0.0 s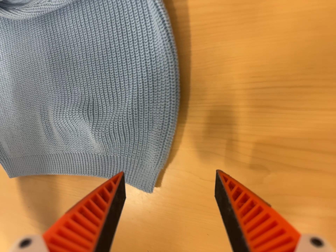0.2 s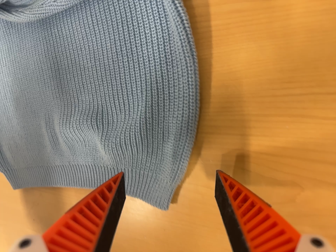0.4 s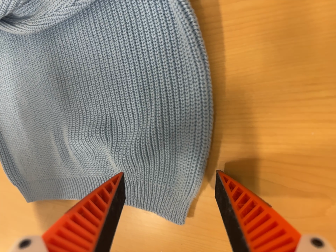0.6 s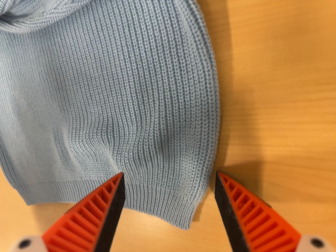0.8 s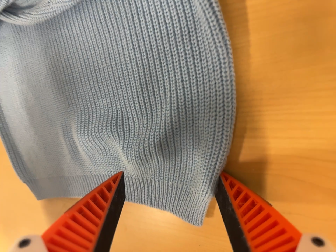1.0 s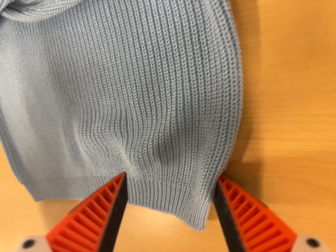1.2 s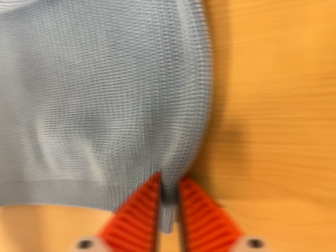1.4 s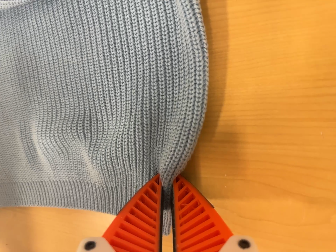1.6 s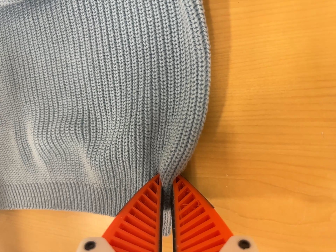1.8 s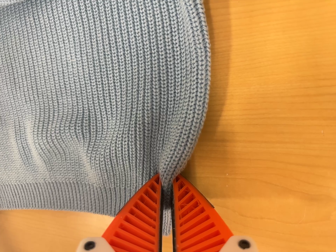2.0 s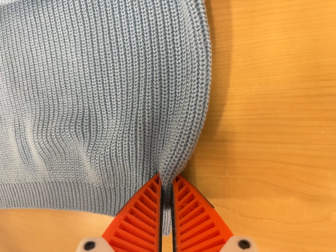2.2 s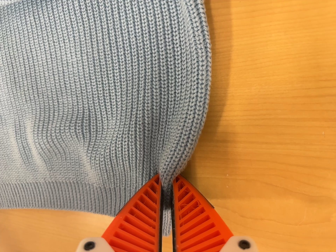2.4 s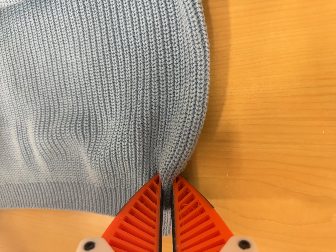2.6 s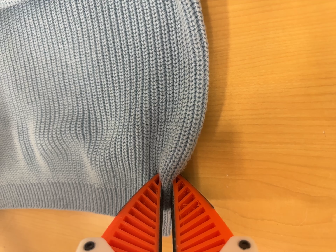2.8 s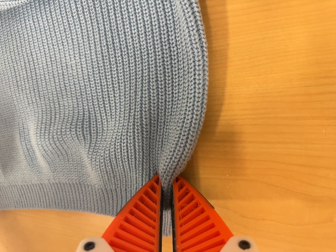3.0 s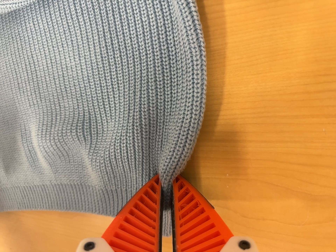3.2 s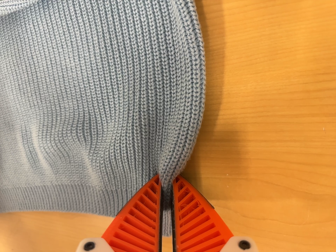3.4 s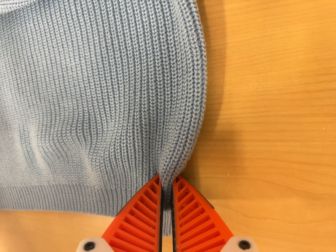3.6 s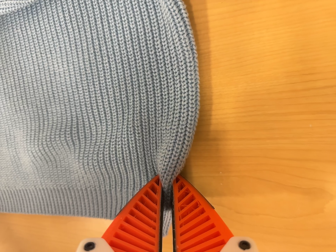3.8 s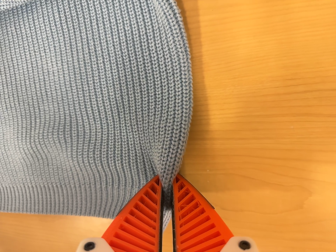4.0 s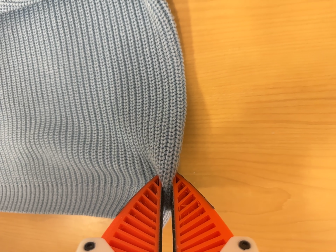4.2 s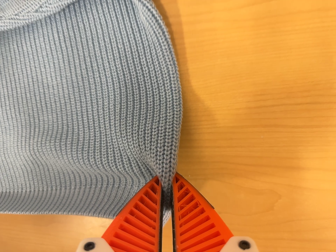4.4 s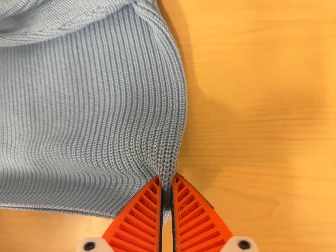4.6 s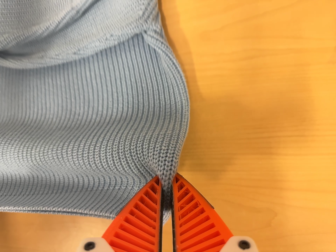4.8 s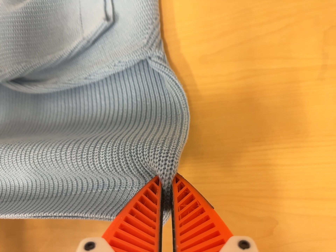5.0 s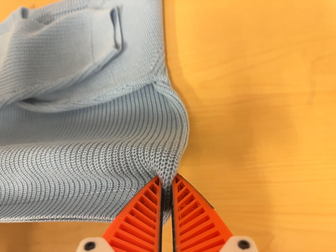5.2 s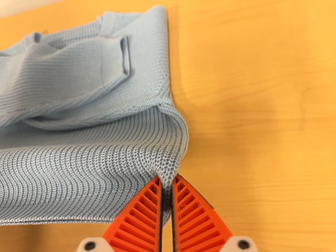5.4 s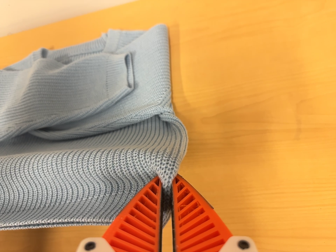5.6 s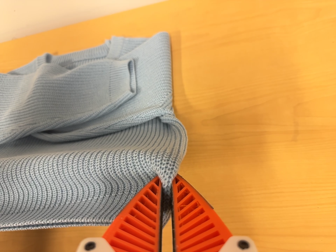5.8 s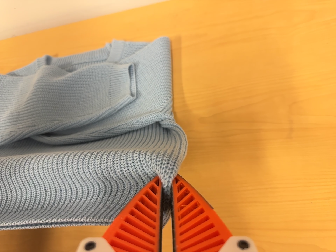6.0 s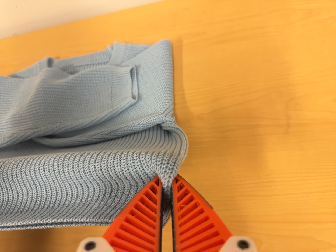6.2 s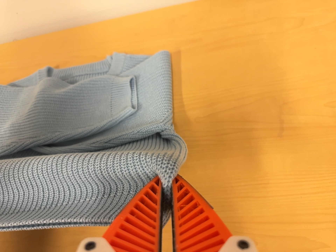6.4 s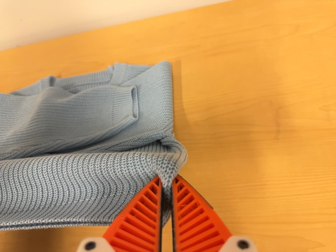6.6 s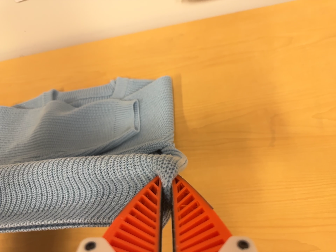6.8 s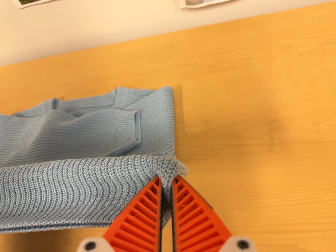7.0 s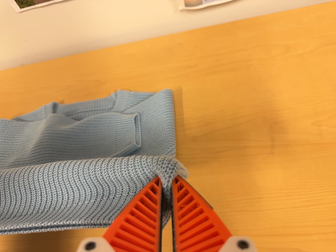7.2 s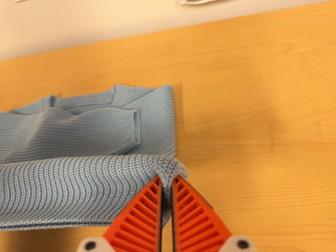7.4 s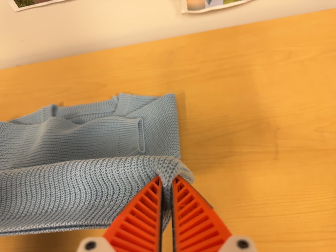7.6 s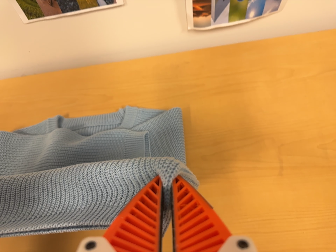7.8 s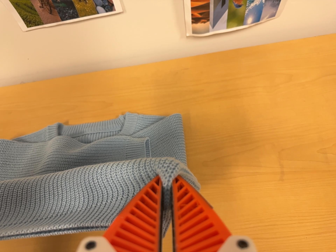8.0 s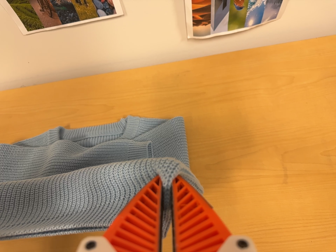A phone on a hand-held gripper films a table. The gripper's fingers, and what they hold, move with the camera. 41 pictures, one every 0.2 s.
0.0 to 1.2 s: The camera travels forward, about 6 cm, so what stands in front looms larger.
1.2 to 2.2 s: The camera travels toward the bottom of its view, about 6 cm, so close, fixed things drift upward.
2.2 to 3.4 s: The camera shifts only a little, or ends up much as it began.
3.4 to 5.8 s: The camera pans to its right by about 10 degrees. It travels backward, about 20 cm. Its aim tips toward the top of its view by about 35 degrees, and the scene shifts downward.
5.8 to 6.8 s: The camera shifts only a little, or ends up much as it began.
6.8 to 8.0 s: The camera travels to its left, about 6 cm.
The film runs forward here.
